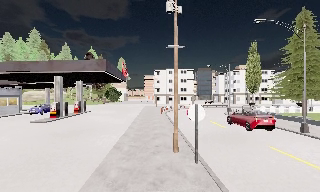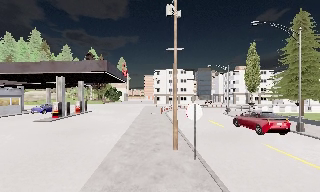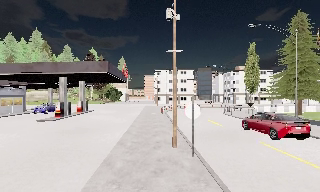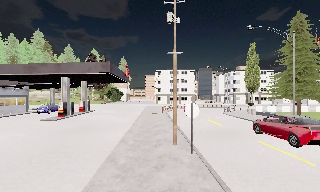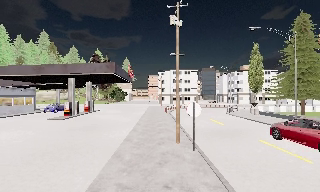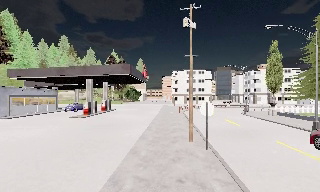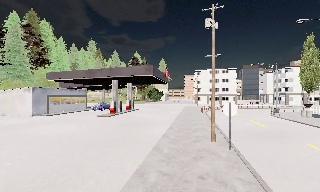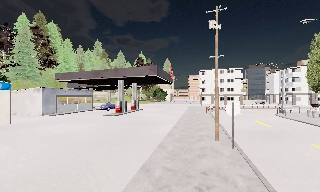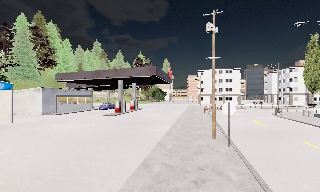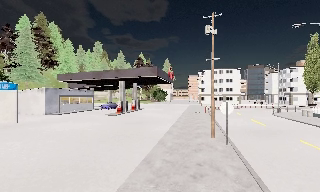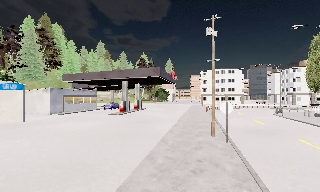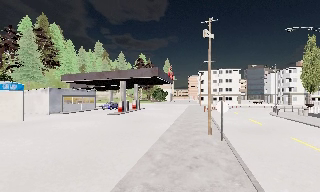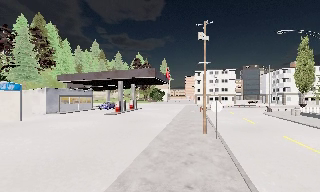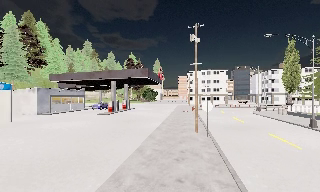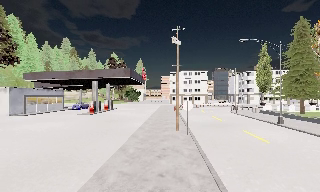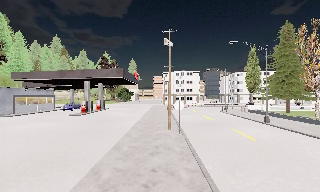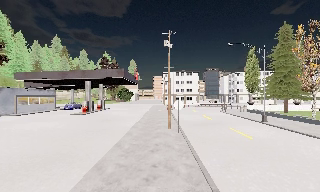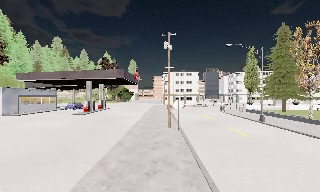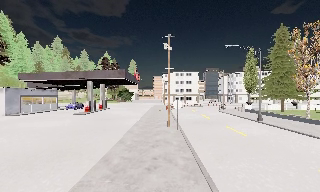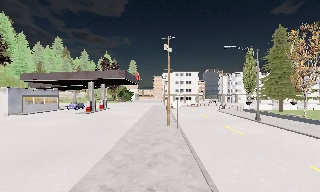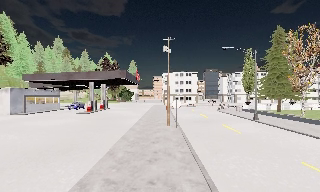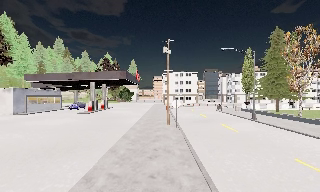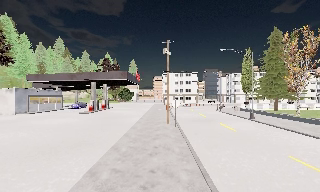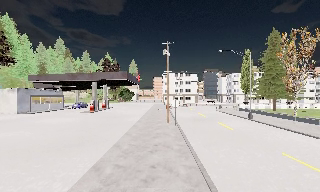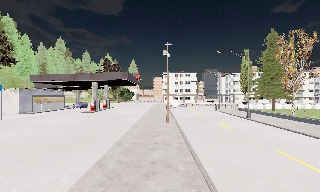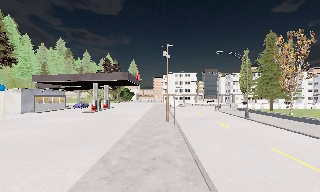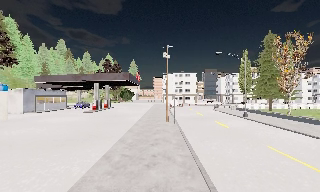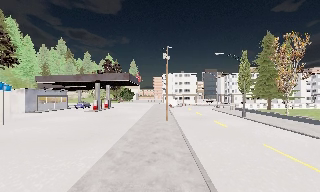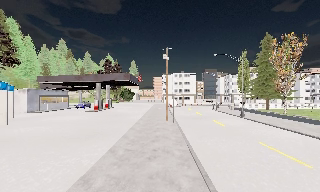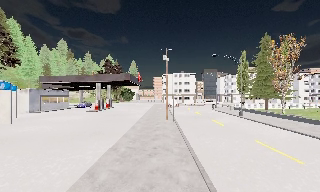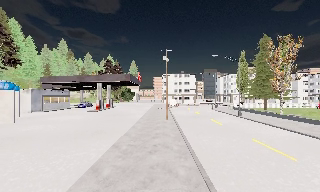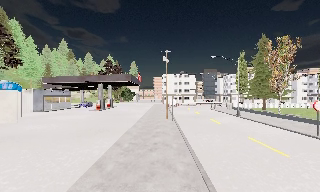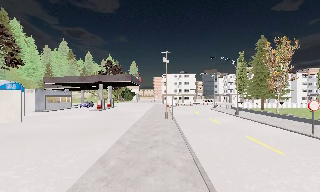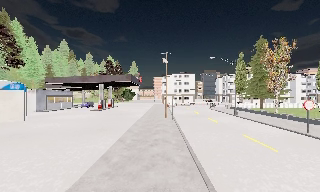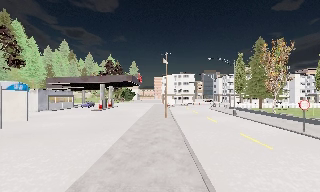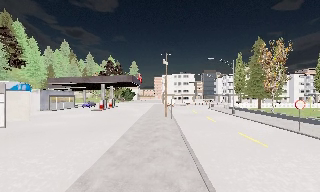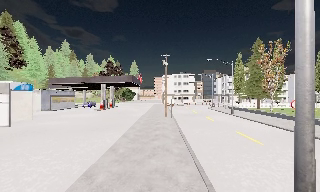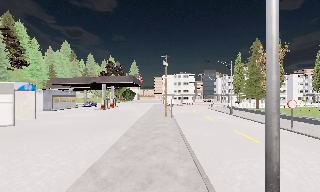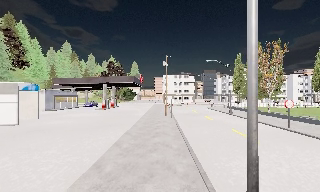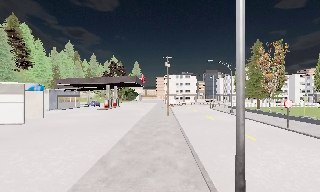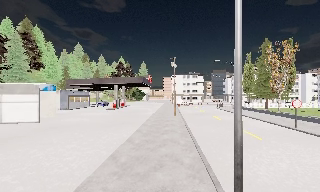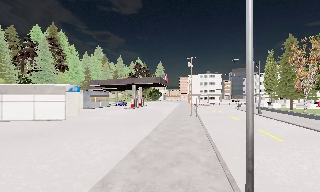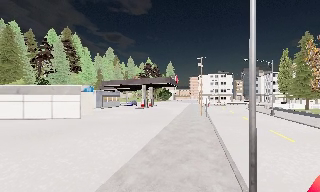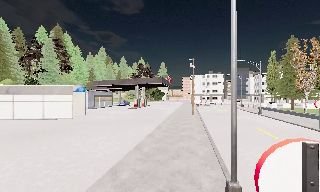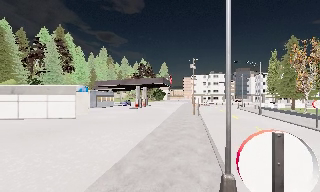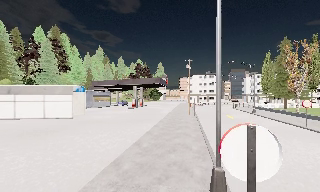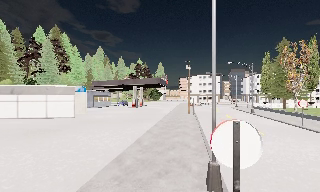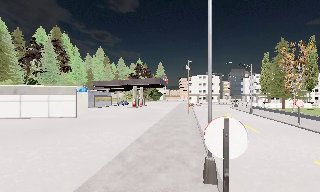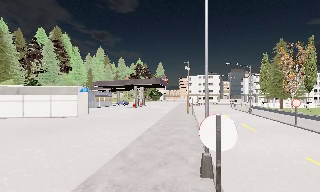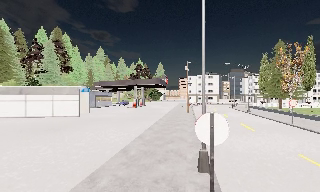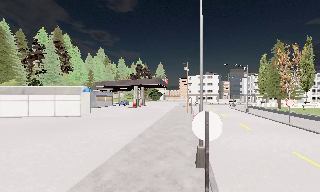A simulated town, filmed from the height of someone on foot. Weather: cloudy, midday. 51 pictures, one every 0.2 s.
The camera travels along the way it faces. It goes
backward.
0.0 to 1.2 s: The scene slides to the right, as the camera pans about 15 degrees to its left. It travels backward, about 2 m, so what stands in front gets smaller.
1.2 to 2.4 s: The camera travels backward, about 2 m, so what stands in front gets smaller.
2.4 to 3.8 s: The scene slides to the left, as the camera pans about 10 degrees to its right. It travels backward, about 2.5 m, so what stands in front gets smaller.
3.8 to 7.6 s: The camera travels backward, about 7 m, so what stands in front gets smaller.
7.6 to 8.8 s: The camera swings to its left by about 10 degrees, and the scene slides to the right. It travels backward, about 2 m, so what stands in front gets smaller.
8.8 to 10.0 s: The camera travels backward, about 2 m, so what stands in front gets smaller.
The film runs backward here.
